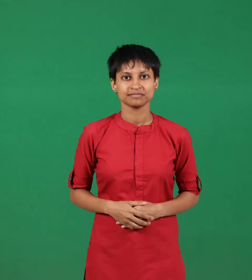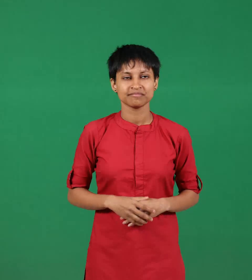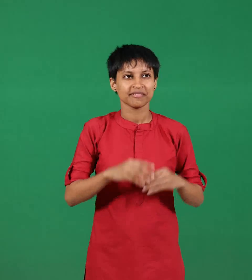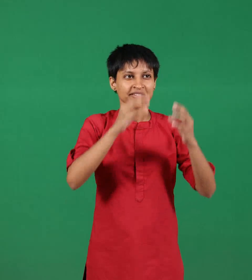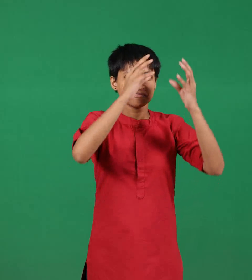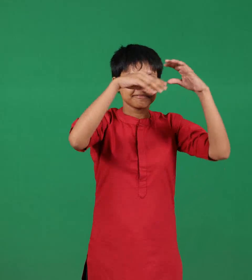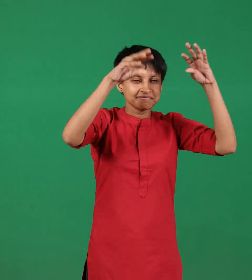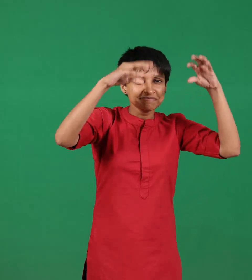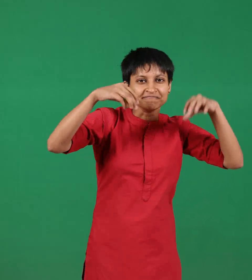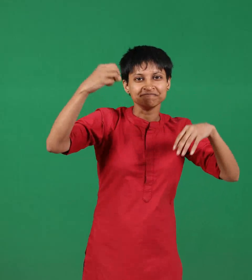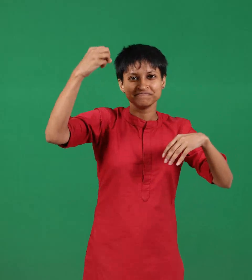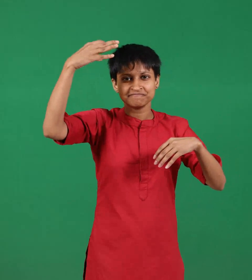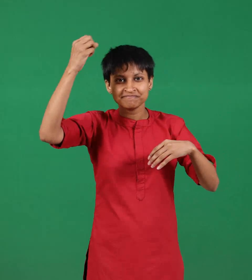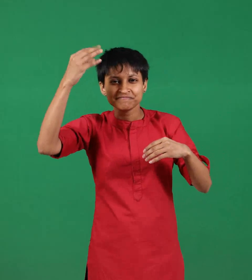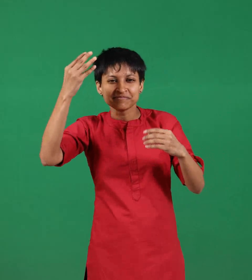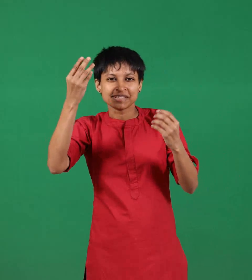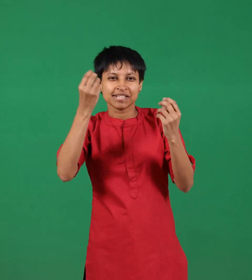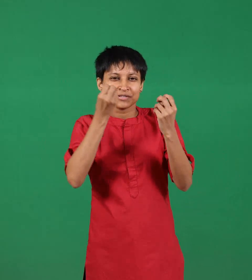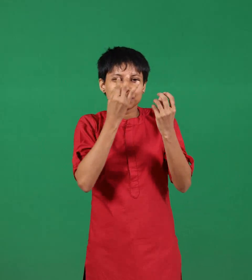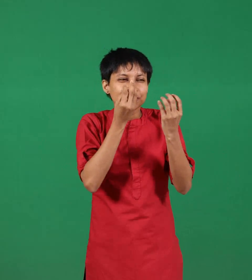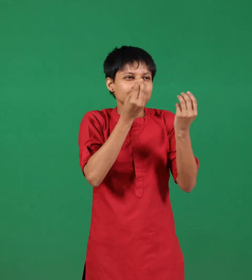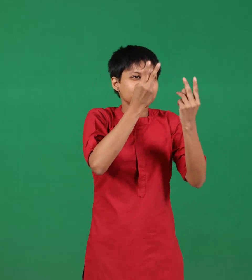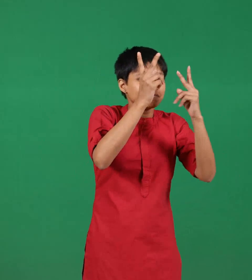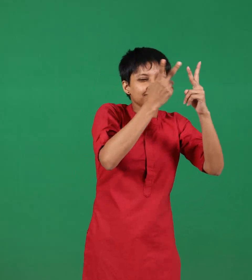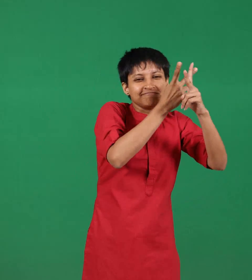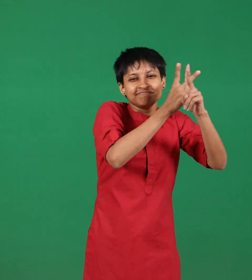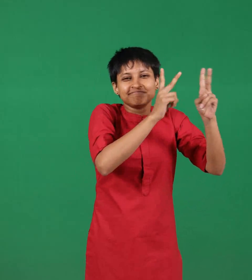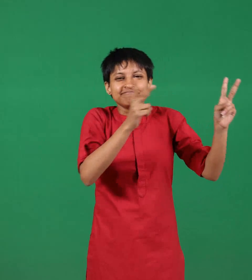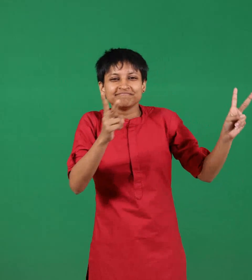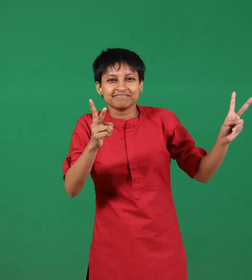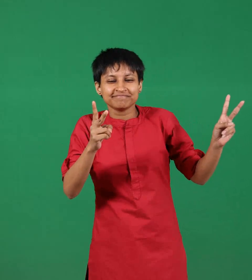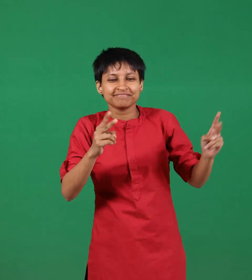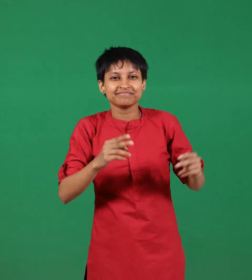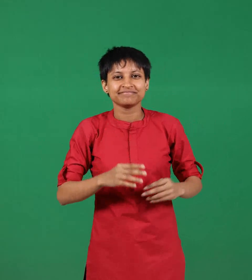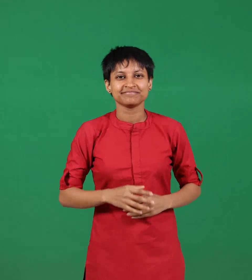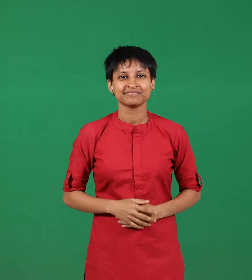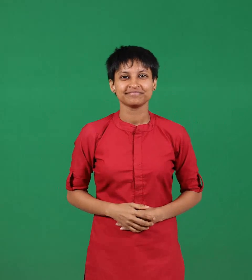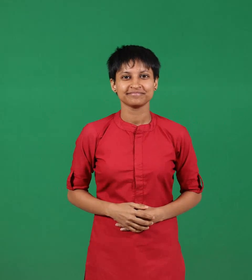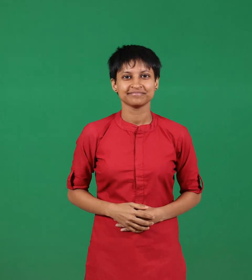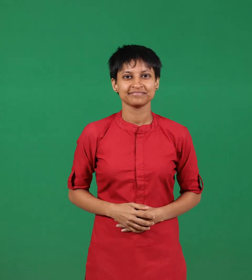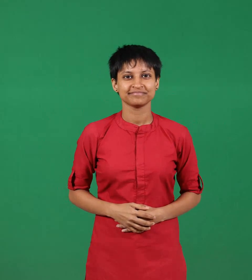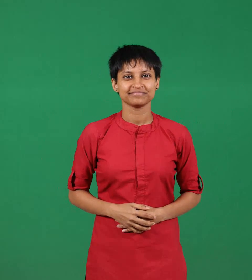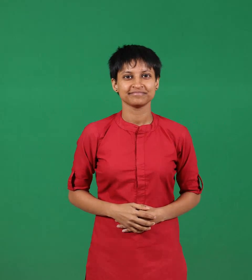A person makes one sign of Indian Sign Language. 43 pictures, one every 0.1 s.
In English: decorate
